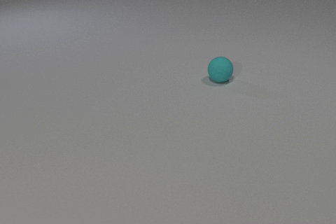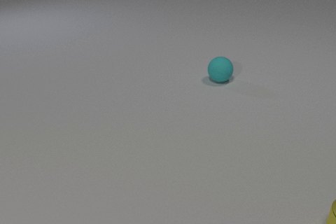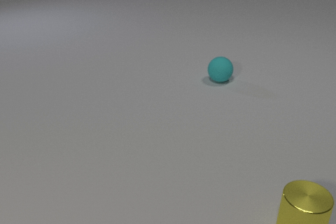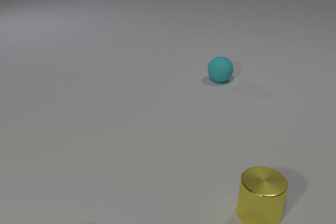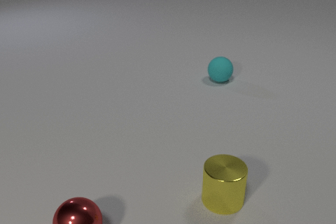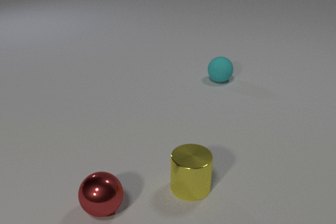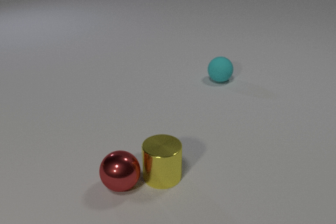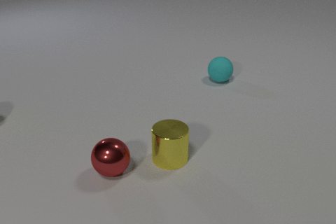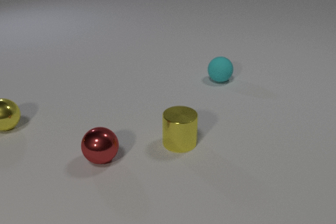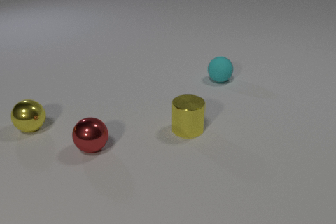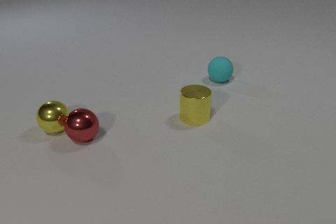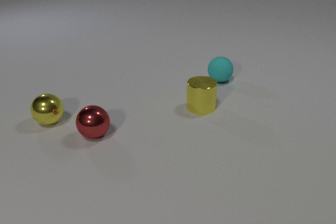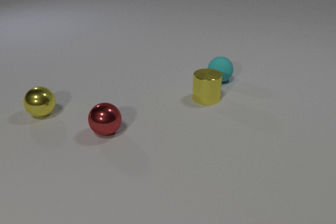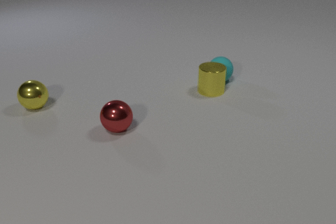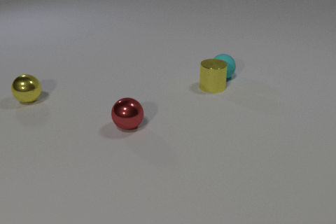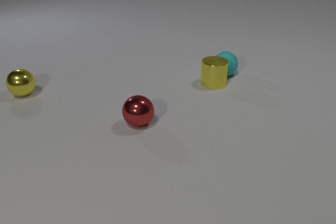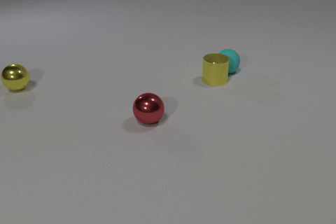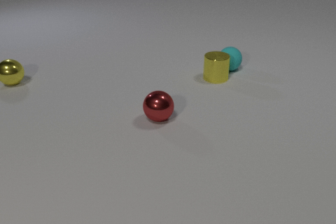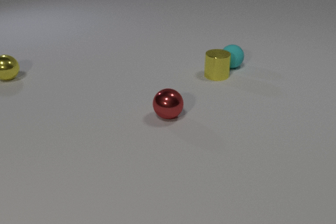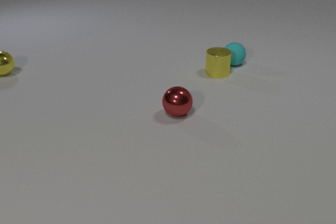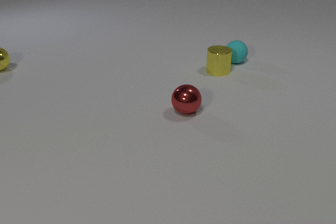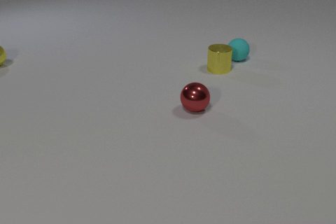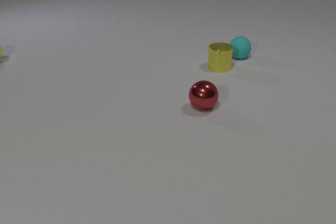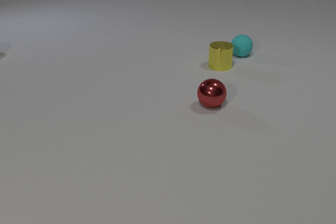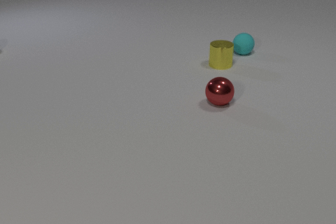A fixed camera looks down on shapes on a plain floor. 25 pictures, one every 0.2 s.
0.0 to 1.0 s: The yellow metal cylinder comes in at the right edge, slides to the left. The red metal sphere comes in at the bottom edge, rolls away from the camera and to the right.
1.0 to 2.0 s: The yellow metal cylinder slides away from the camera. The red metal sphere rolls away from the camera. The yellow metal sphere comes in at the left edge, rolls to the right and toward the camera. The yellow metal cylinder and the red metal sphere collide. The red metal sphere and the yellow metal sphere collide.
2.0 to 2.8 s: The yellow metal cylinder slides away from the camera. The red metal sphere rolls to the right. The cyan rubber sphere rolls away from the camera. The yellow metal sphere rolls away from the camera. The yellow metal cylinder and the cyan rubber sphere collide.
2.8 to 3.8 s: The yellow metal cylinder slides away from the camera. The red metal sphere rolls to the right and away from the camera. The cyan rubber sphere rolls away from the camera. The yellow metal sphere rolls away from the camera.
3.8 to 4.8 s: The yellow metal cylinder slides away from the camera. The red metal sphere rolls to the right and away from the camera. The cyan rubber sphere rolls away from the camera. The yellow metal sphere rolls away from the camera, leaves at the left edge.
What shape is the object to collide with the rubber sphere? cylinder.
Are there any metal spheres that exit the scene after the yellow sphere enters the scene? yes.
How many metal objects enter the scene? 3.
